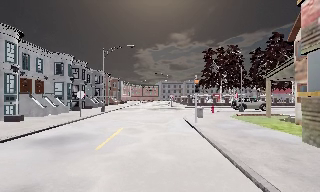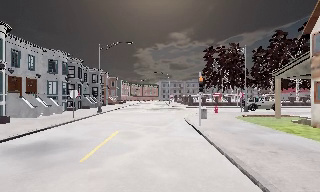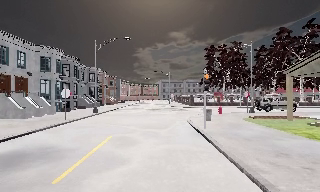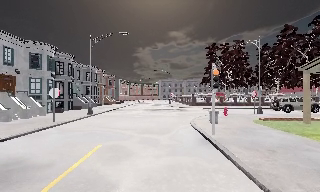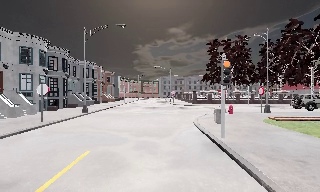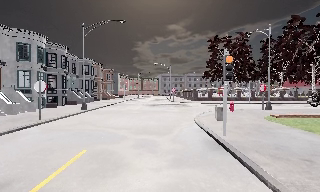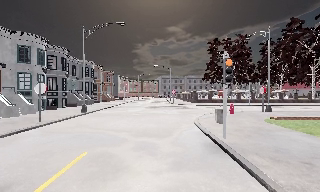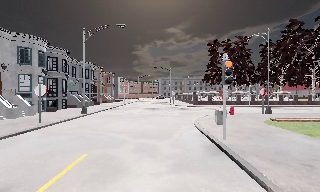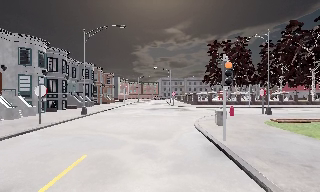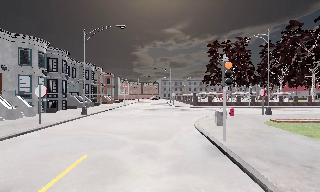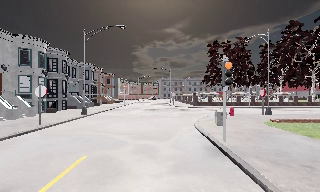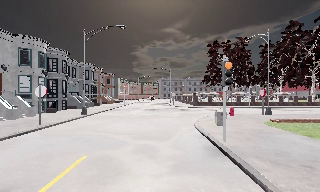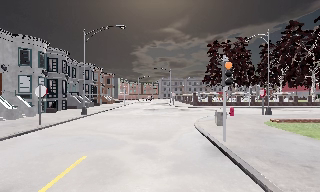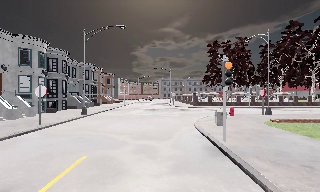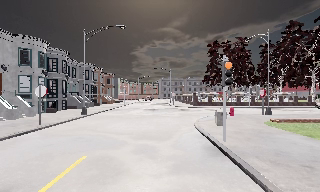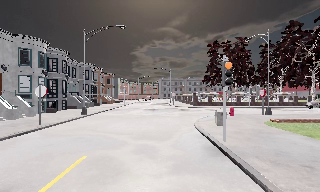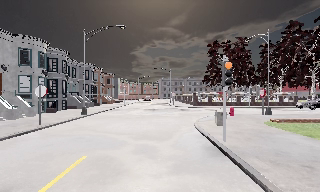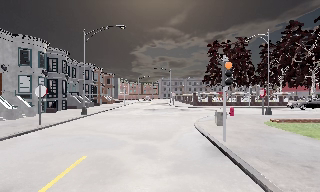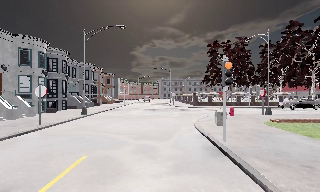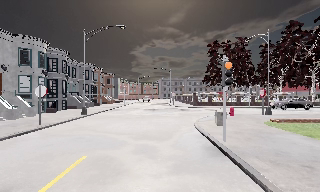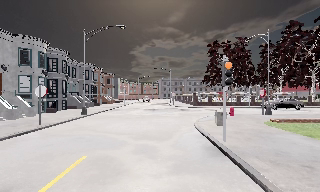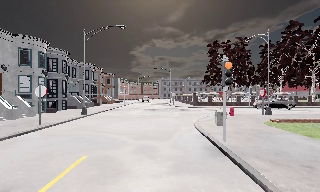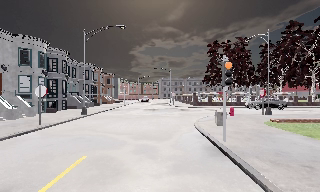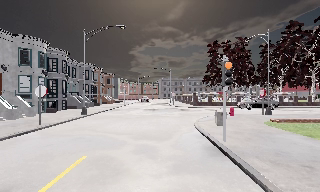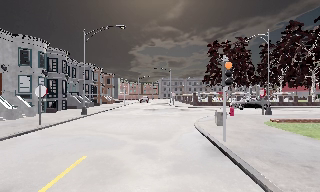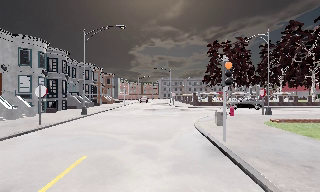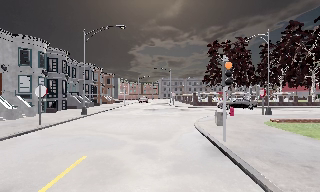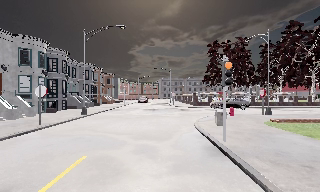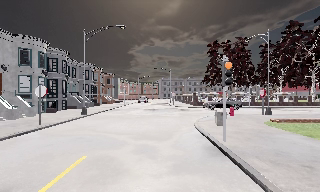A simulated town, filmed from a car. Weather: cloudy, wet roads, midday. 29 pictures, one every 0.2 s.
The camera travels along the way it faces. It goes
forward.
0.0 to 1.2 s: The camera travels forward, about 4.5 m, so what stands in front looms larger. It loses speed.
1.2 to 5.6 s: The camera keeps its place and its aim.
The film runs forward here.
